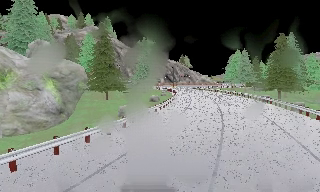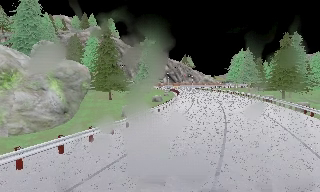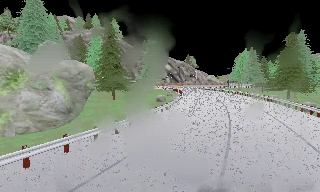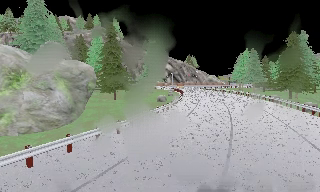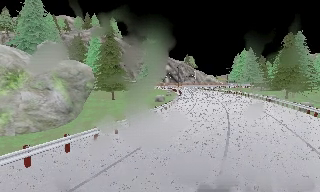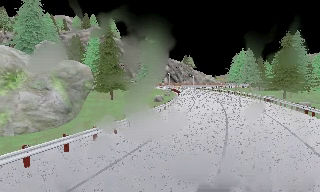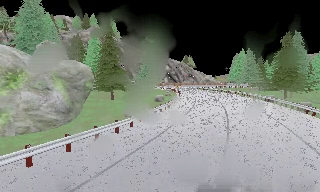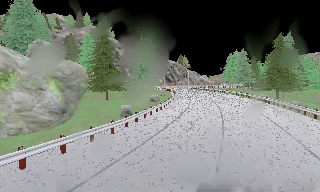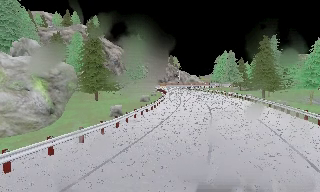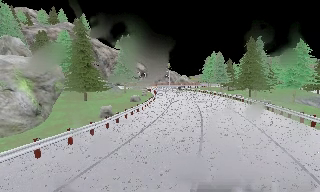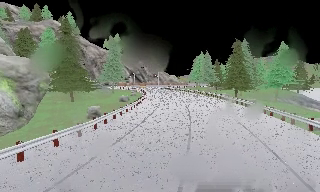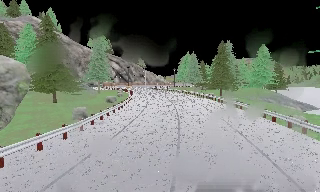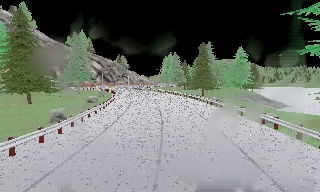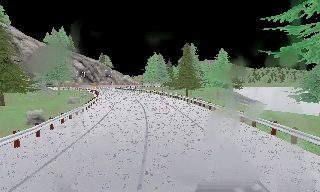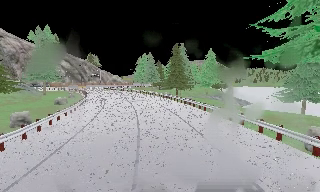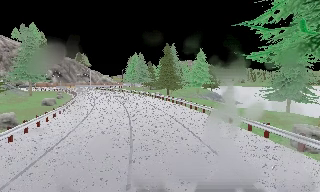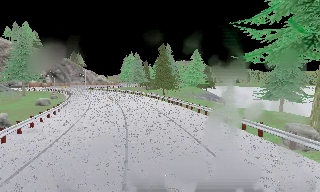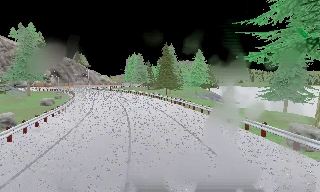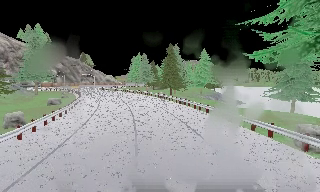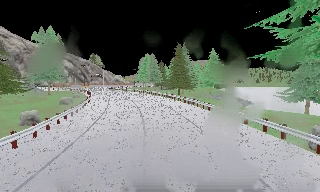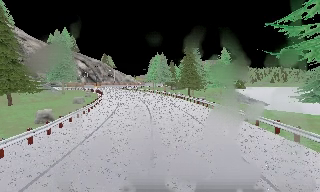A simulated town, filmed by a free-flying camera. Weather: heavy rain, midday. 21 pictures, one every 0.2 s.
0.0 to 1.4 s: The camera shifts only a little, or ends up much as it began.
1.4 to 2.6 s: The scene slides to the left, as the camera pans about 25 degrees to its right.
2.6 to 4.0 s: The camera shifts only a little, or ends up much as it began.
The film runs backward here.
